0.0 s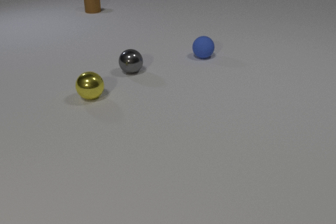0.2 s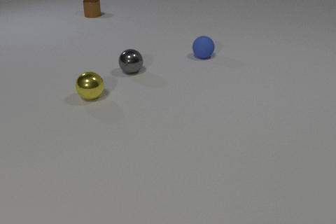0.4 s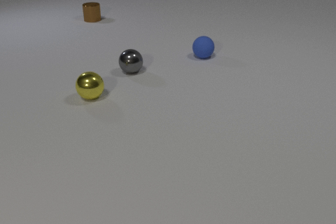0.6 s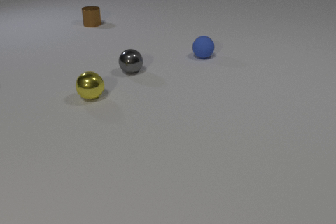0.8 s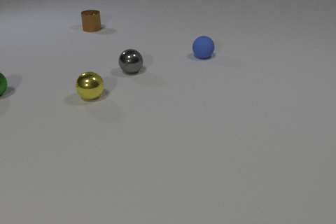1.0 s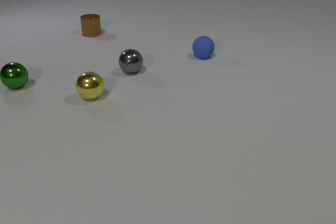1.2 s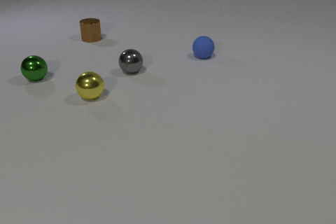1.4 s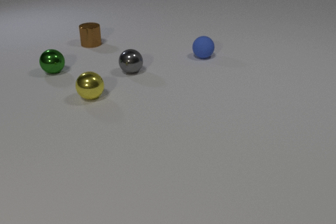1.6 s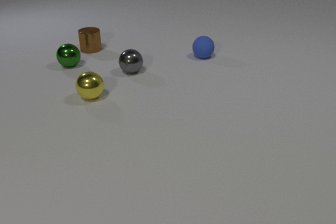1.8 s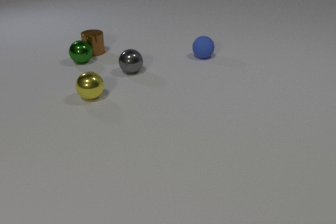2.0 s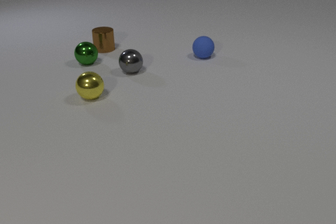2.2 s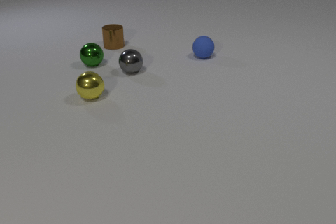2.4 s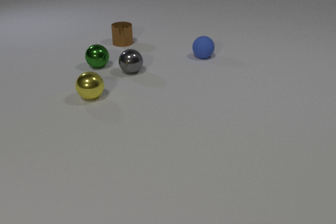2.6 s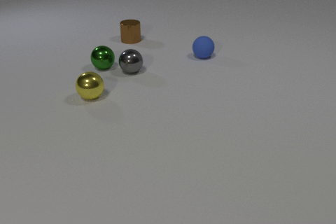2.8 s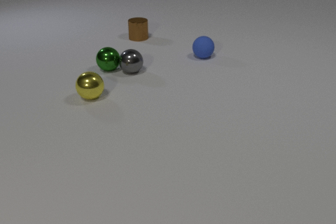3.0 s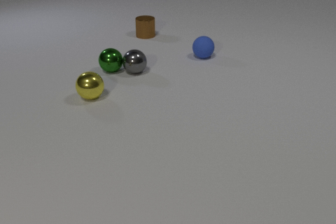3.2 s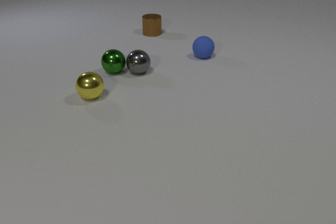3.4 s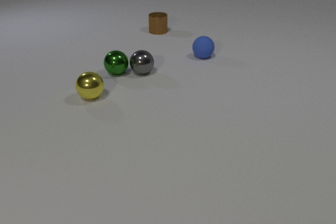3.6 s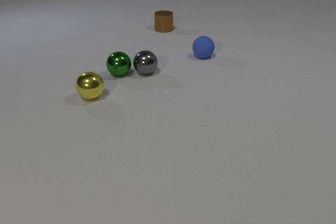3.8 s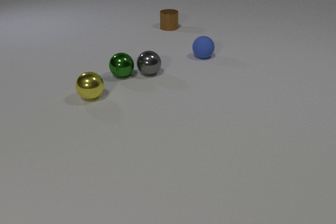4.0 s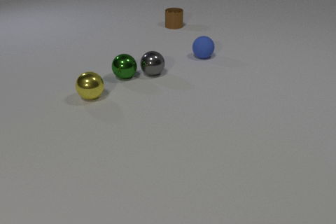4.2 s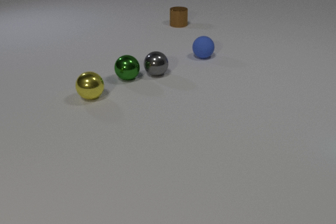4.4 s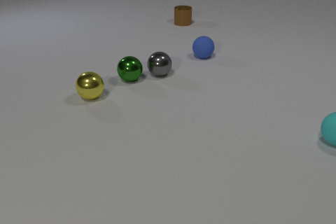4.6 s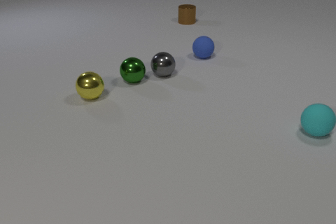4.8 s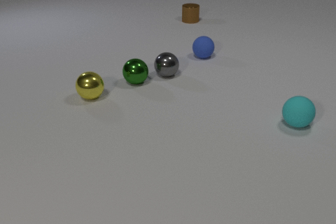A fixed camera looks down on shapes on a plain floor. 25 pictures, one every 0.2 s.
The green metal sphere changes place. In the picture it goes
to the right.
The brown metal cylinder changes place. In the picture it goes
to the right.
0.0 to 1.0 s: The green metal sphere comes in at the left edge, rolls to the right and away from the camera. The brown metal cylinder slides toward the camera.
1.0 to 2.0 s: The green metal sphere rolls to the right and away from the camera. The brown metal cylinder slides toward the camera. The green metal sphere and the brown metal cylinder collide.
2.0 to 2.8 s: The green metal sphere rolls to the right and toward the camera. The brown metal cylinder slides to the right and away from the camera. The green metal sphere and the gray metal sphere collide.
2.8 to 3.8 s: The green metal sphere rolls toward the camera and to the right. The brown metal cylinder slides to the right and away from the camera. The gray metal sphere rolls to the right.
3.8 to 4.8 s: The green metal sphere rolls toward the camera and to the right. The brown metal cylinder slides away from the camera and to the right. The gray metal sphere rolls to the right. The cyan rubber sphere comes in at the right edge, rolls to the left and away from the camera.
What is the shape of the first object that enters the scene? sphere.
What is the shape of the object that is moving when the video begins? cylinder.
How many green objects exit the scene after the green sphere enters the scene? 0.
